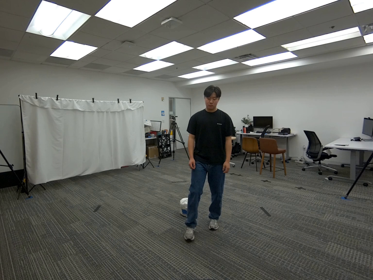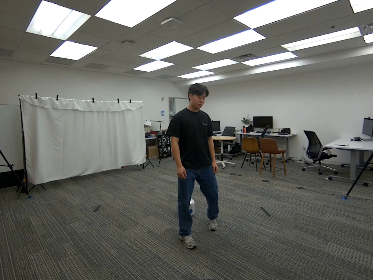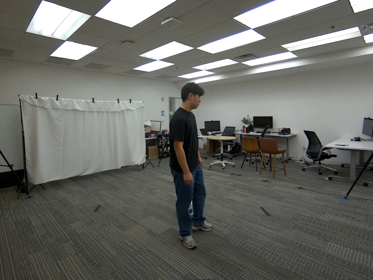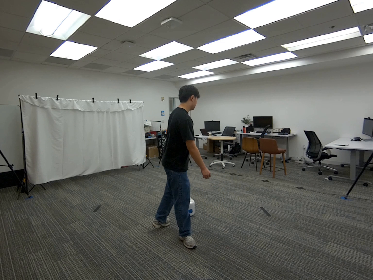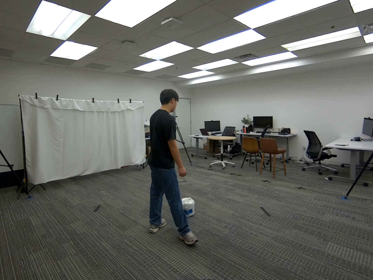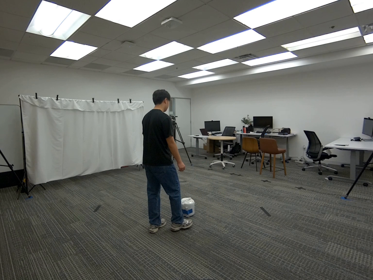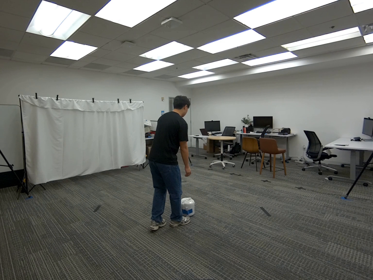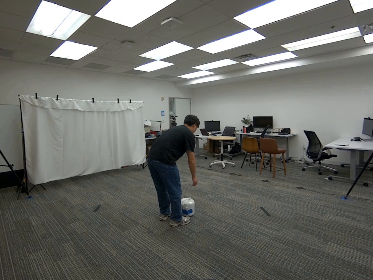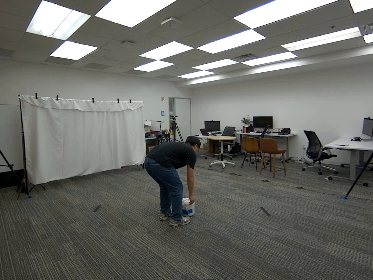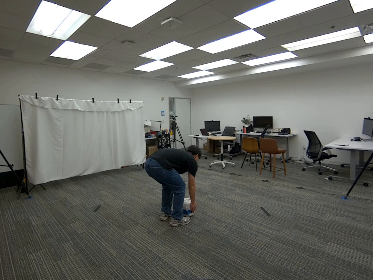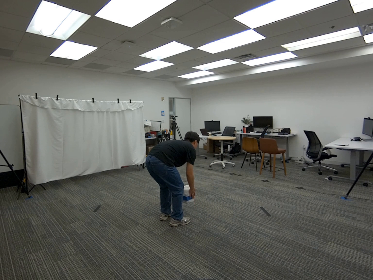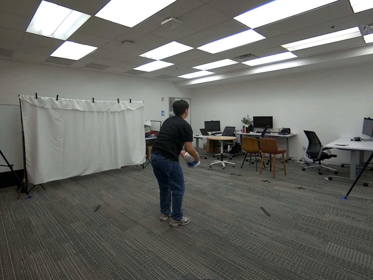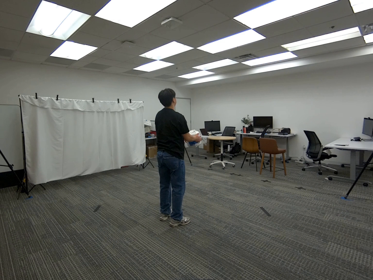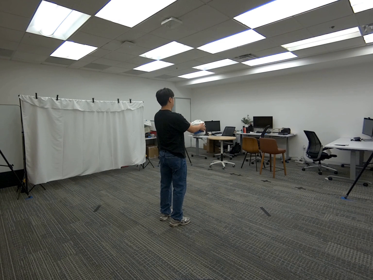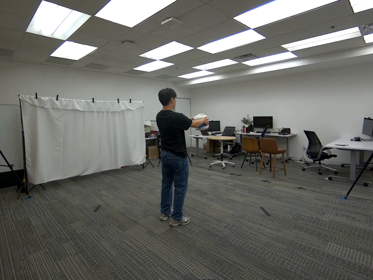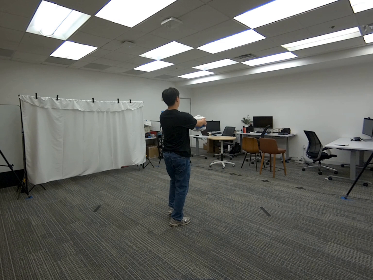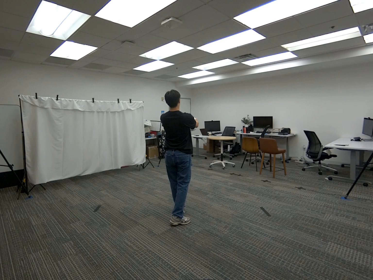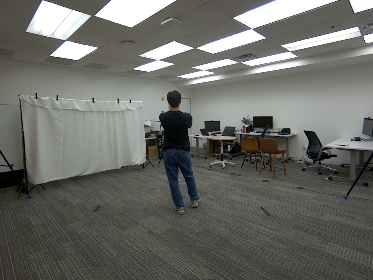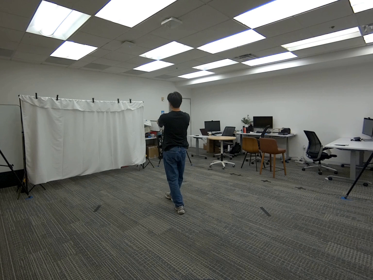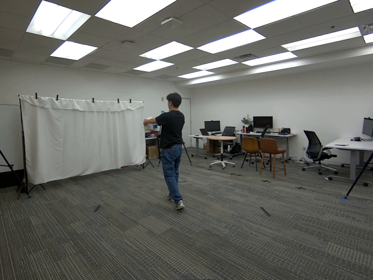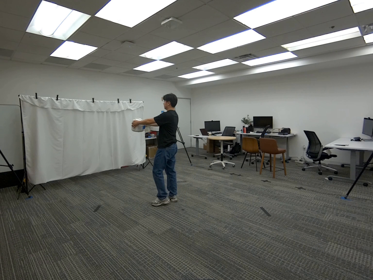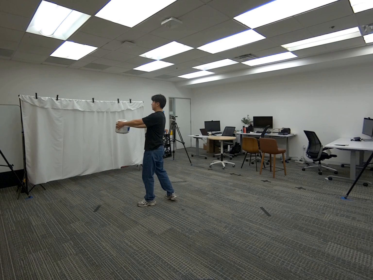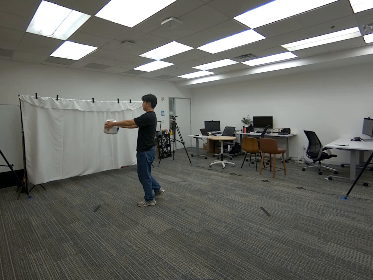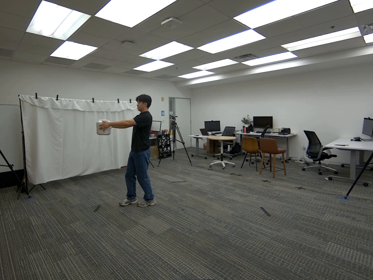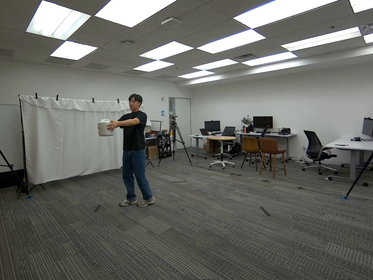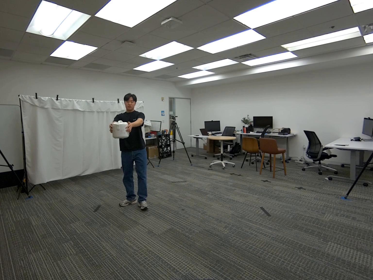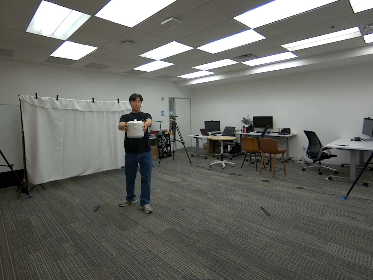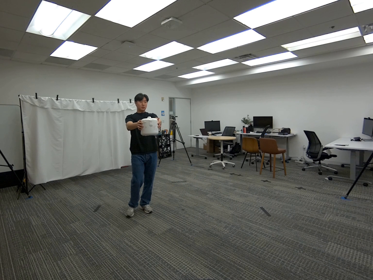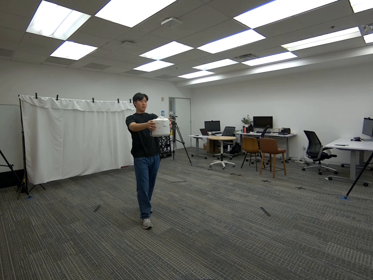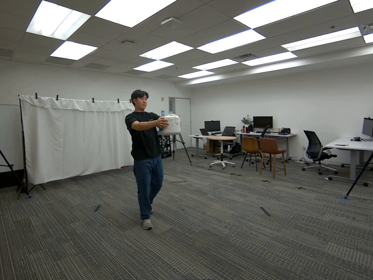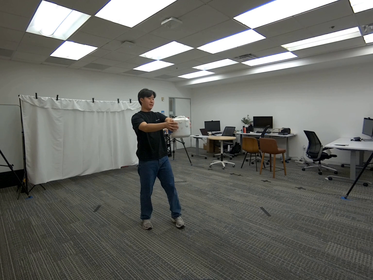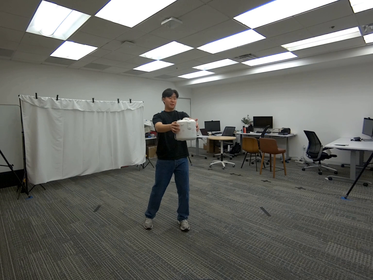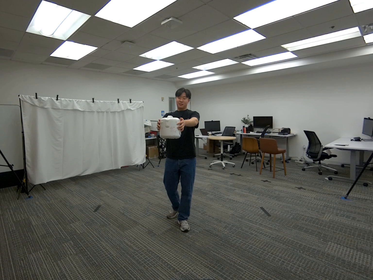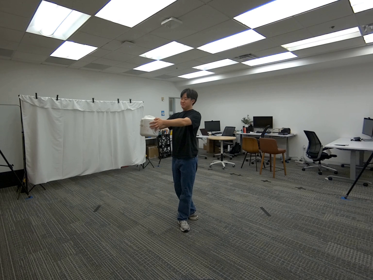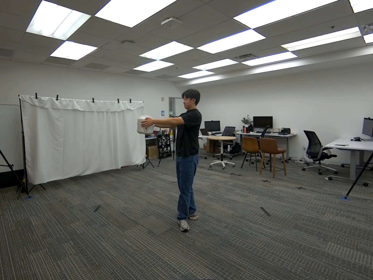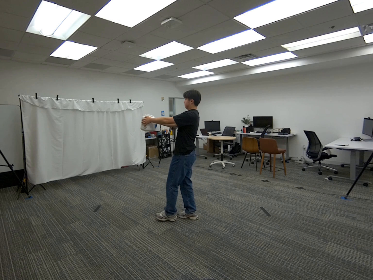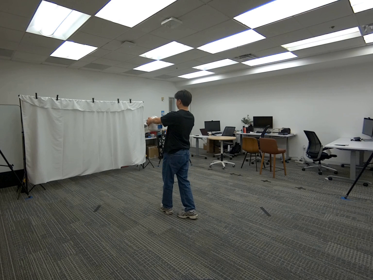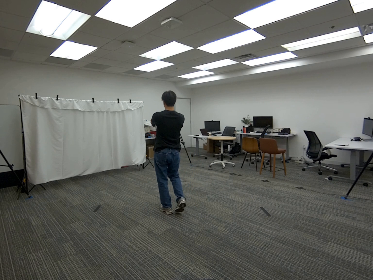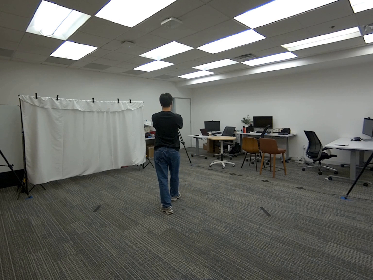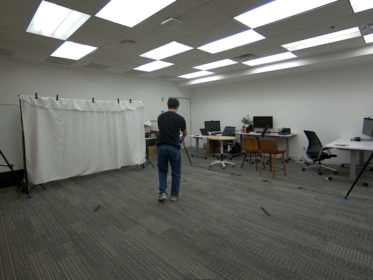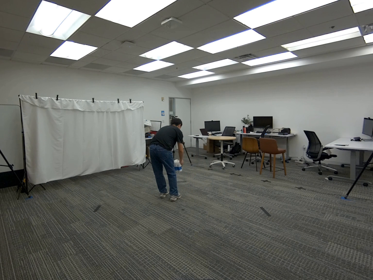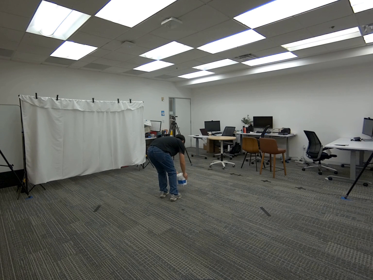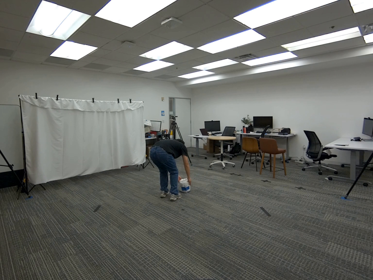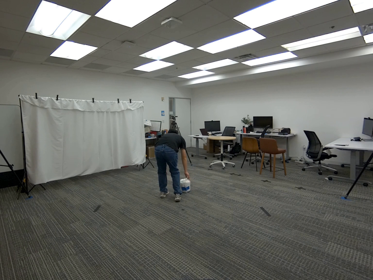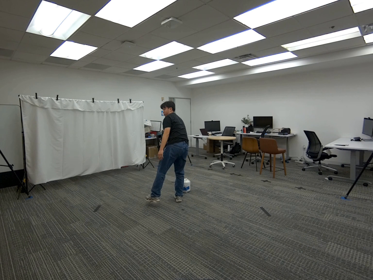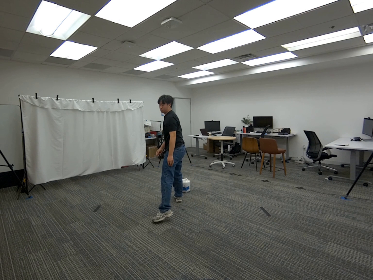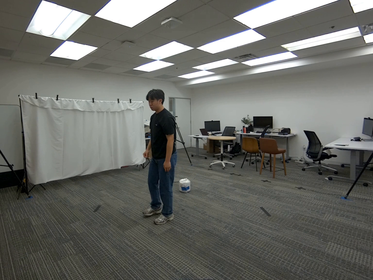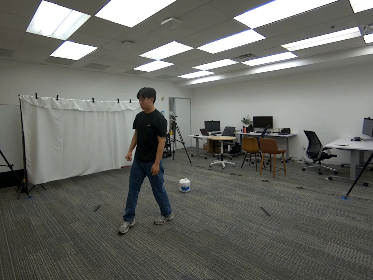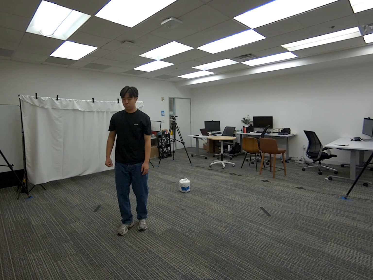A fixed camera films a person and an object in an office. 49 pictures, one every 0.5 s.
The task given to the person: Walk over to the rice cooker on the ground and pick up the rice cooker using both hands and walk within the bounding area with the rice cooker extended infront of you. Placce on the ground when complete.
